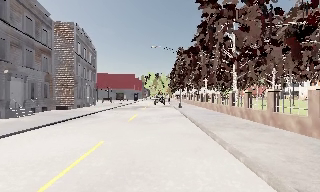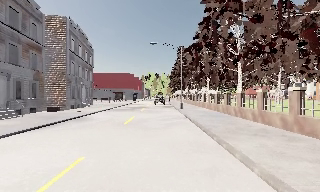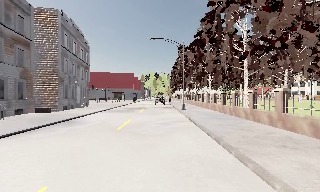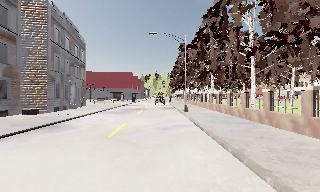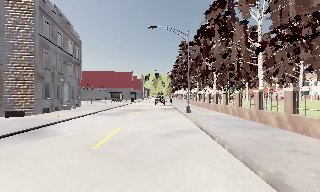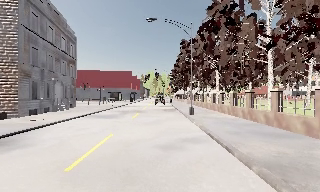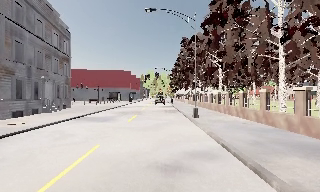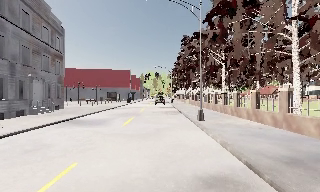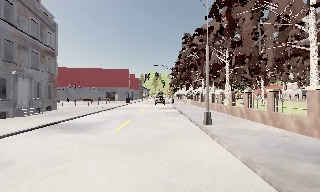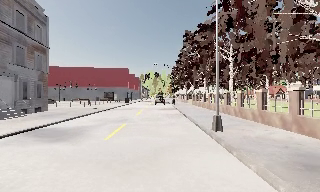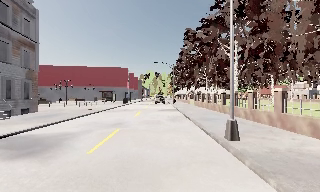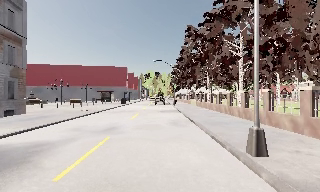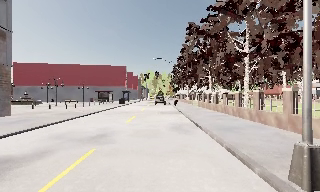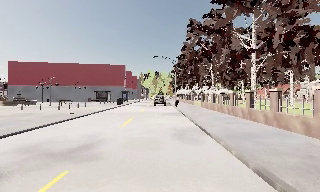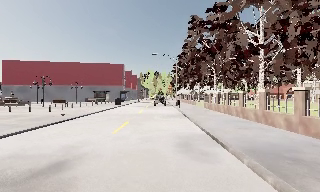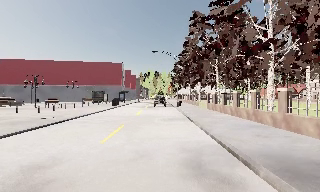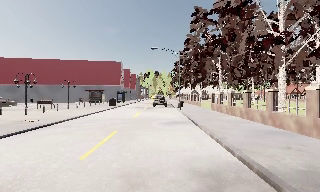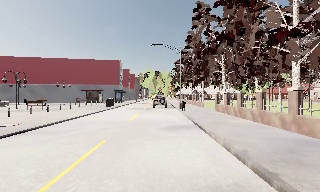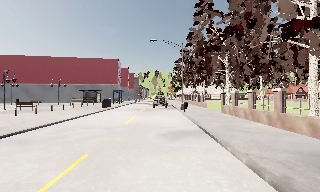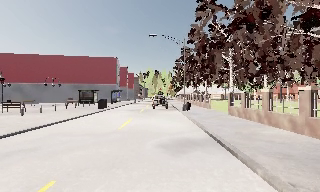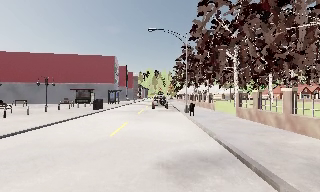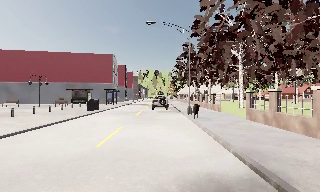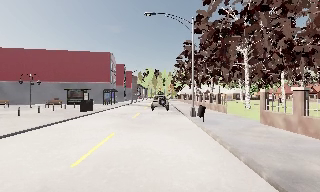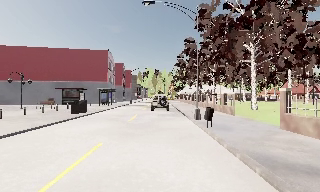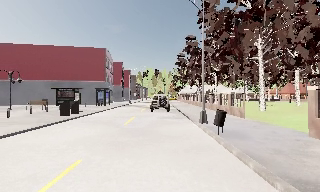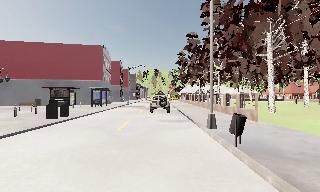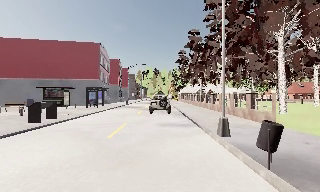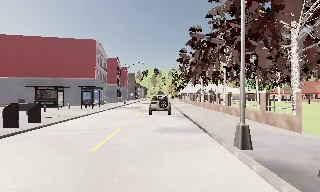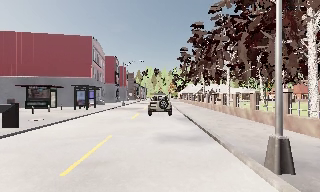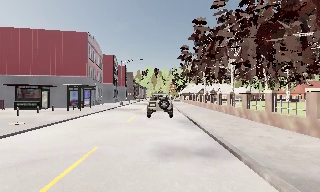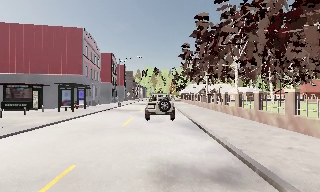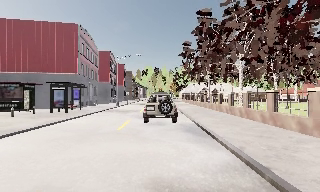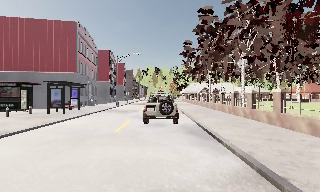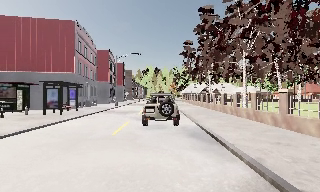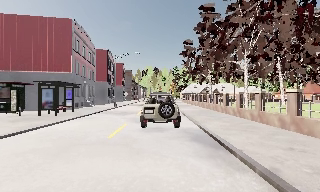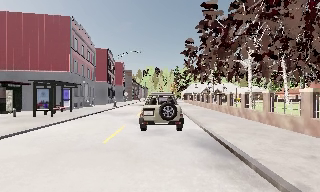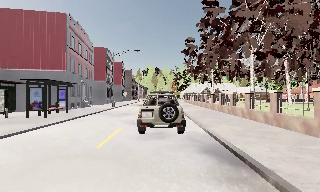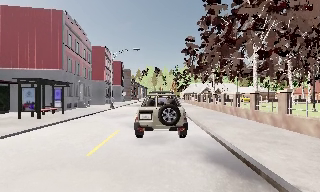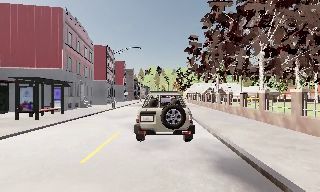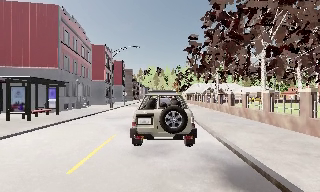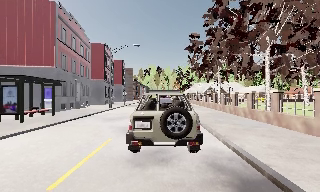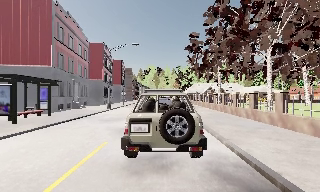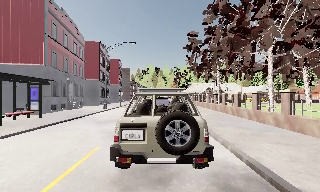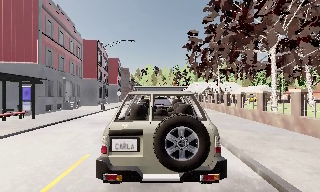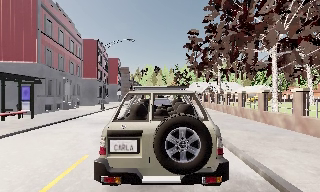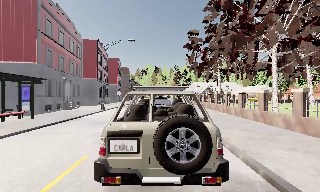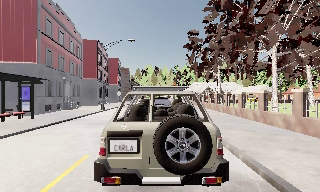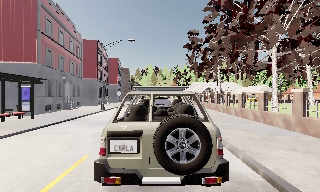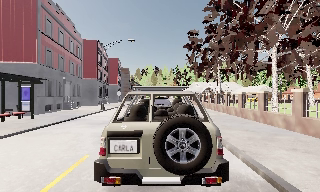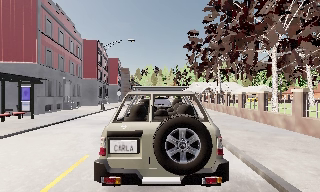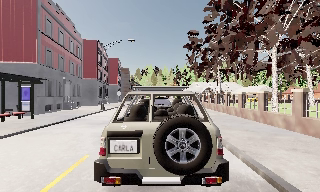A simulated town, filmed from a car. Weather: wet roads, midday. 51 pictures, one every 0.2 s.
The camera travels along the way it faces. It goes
forward.
0.0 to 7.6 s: The camera travels forward, about 50 m, so what stands in front looms larger.
7.6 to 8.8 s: The camera travels forward, about 2.5 m, so what stands in front looms larger. It loses speed.
8.8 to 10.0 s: The camera keeps its place and its aim.
The film runs forward here.
